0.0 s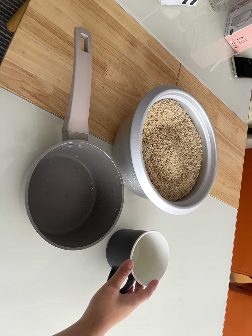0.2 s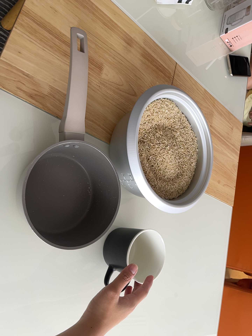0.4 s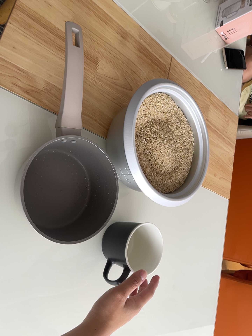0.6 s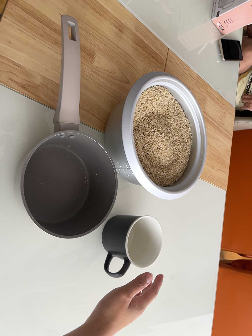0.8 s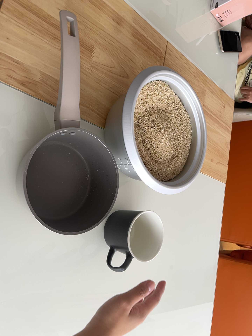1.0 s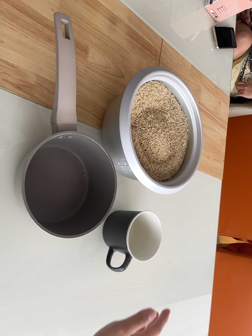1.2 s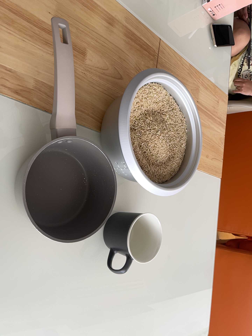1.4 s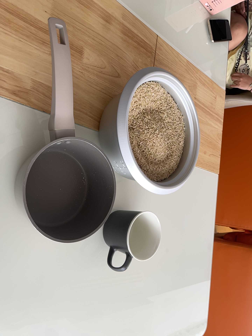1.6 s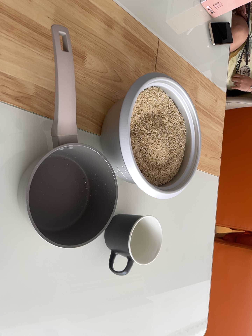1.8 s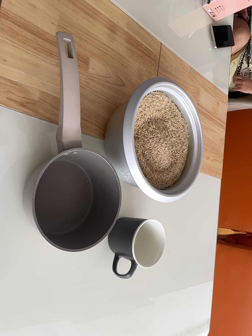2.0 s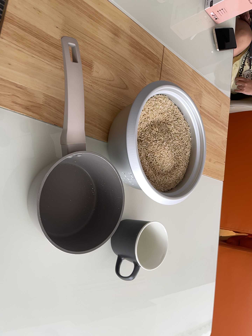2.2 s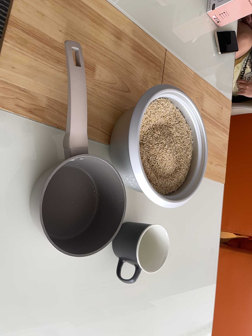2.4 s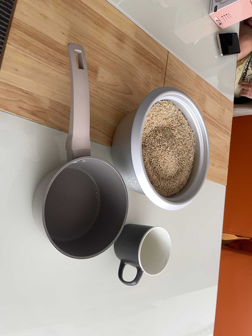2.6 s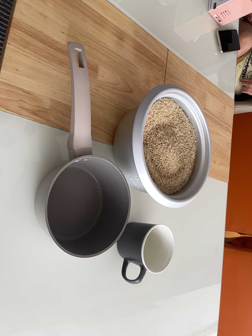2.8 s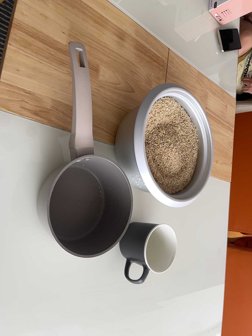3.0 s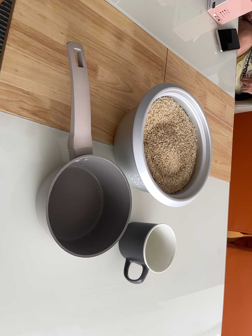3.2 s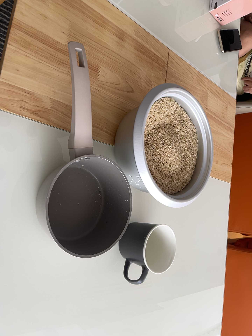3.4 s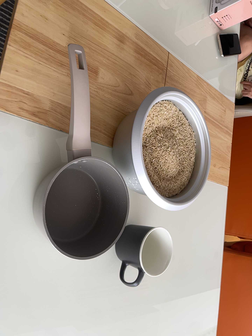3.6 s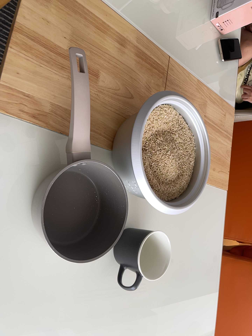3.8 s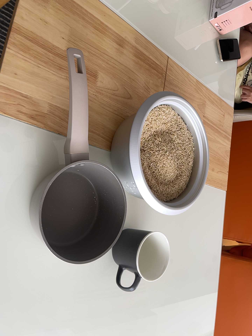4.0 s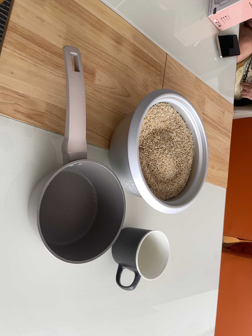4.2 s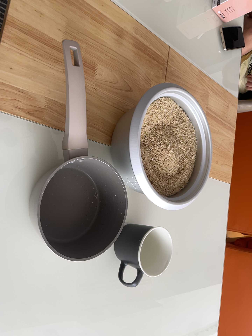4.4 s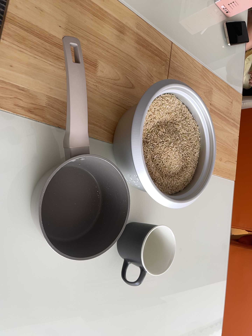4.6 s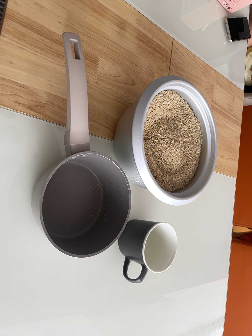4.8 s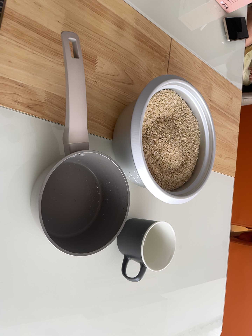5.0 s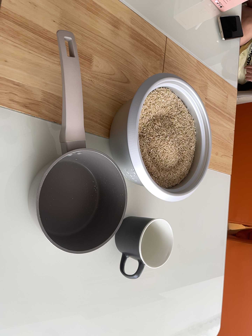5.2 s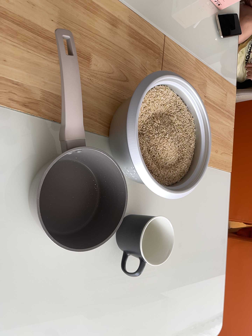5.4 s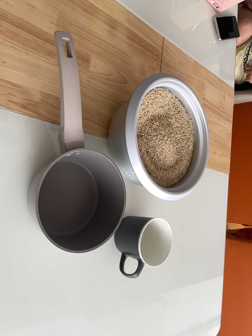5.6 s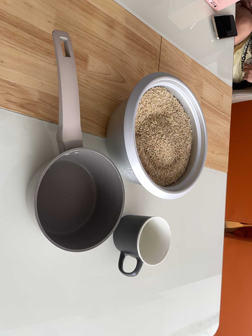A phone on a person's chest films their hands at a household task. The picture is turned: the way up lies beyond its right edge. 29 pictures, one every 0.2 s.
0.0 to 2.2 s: The camera travels toward the top of its view, about 9 cm. Its aim tips toward the bottom of its view by about 10 degrees.
2.2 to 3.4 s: The camera keeps its place and its aim.
3.4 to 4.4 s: The camera shifts only a little, or ends up much as it began.
4.4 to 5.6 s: The camera keeps its place and its aim.
The film runs backward here.
